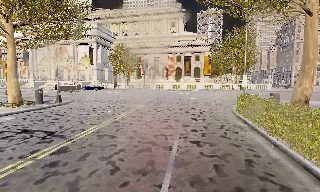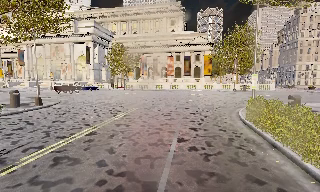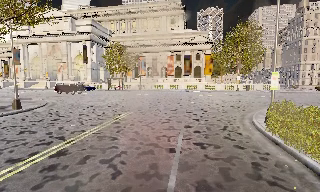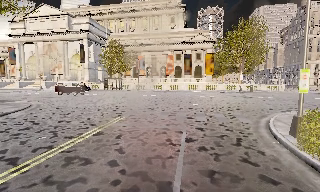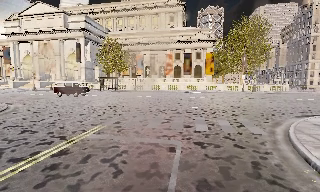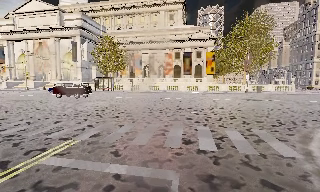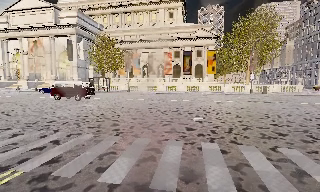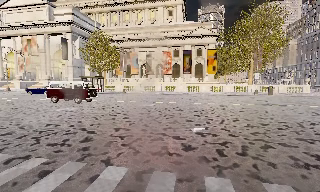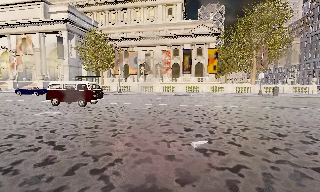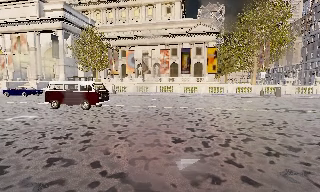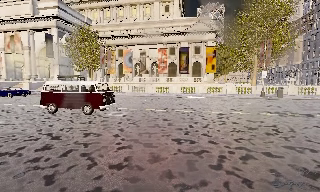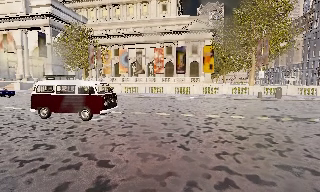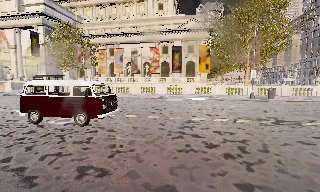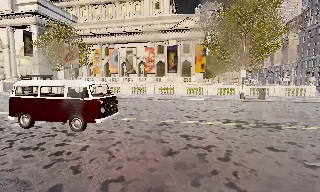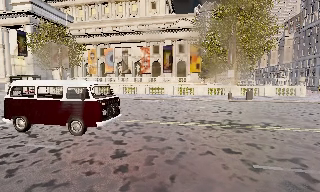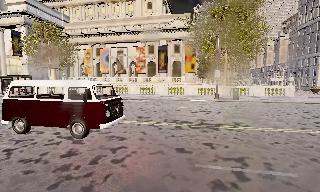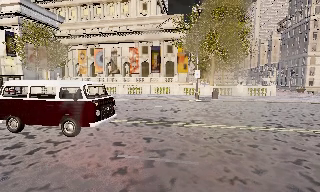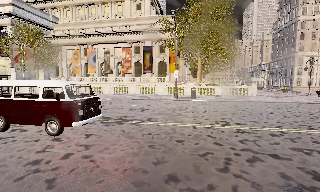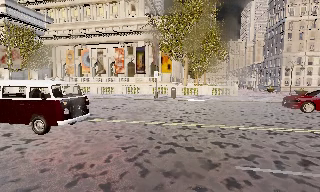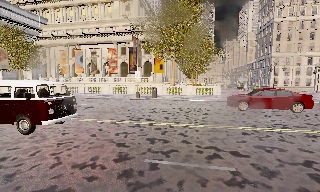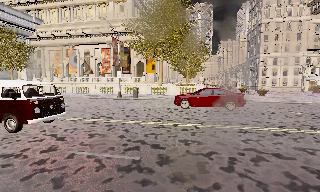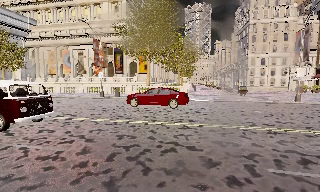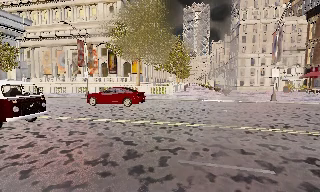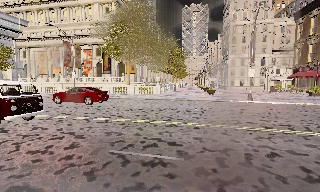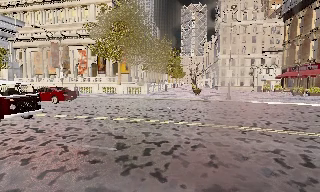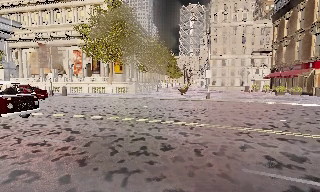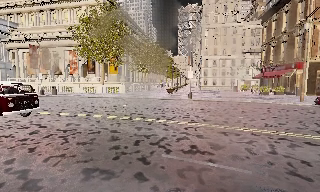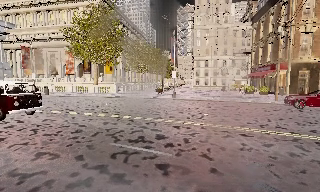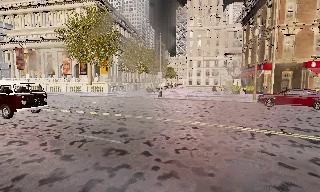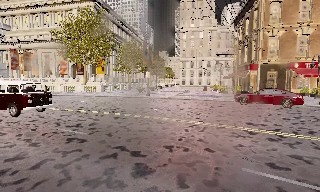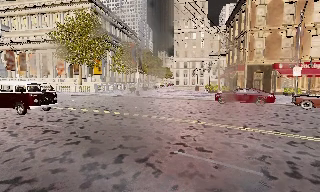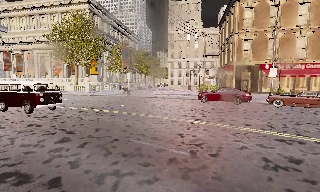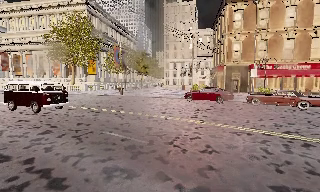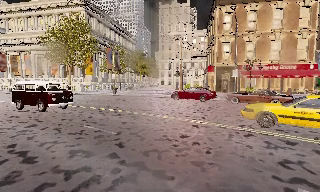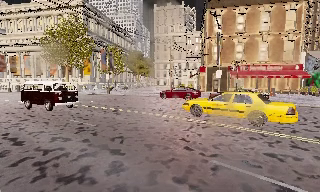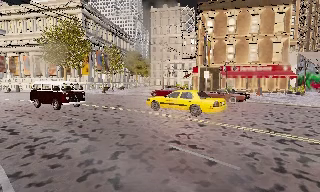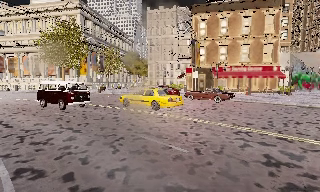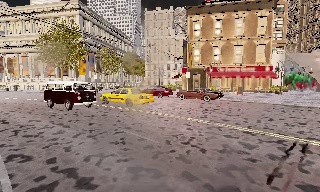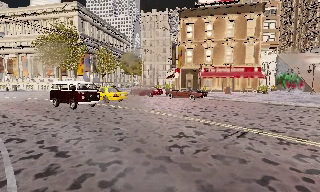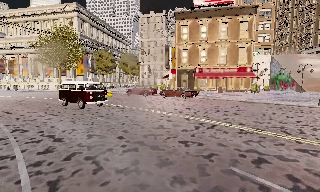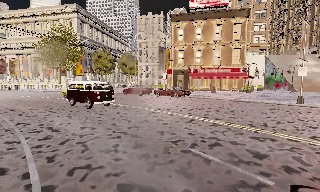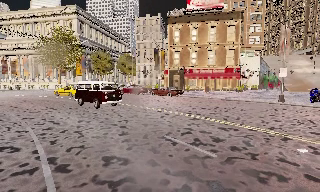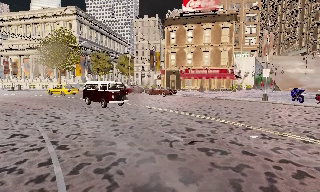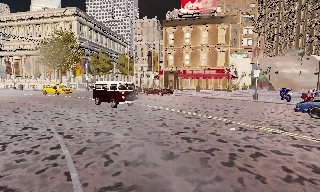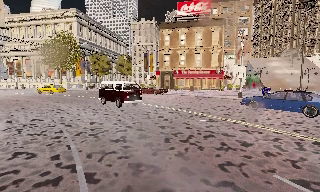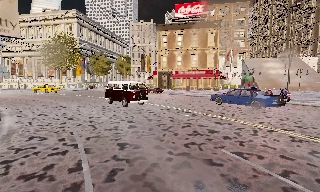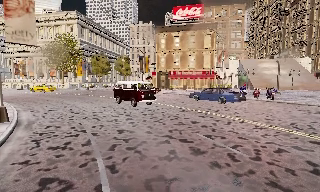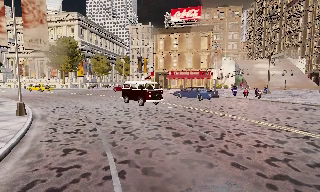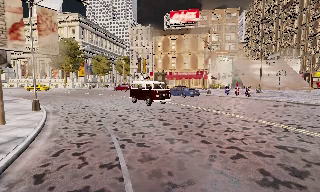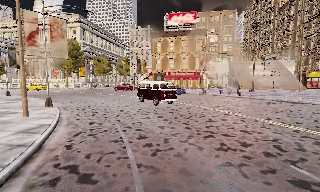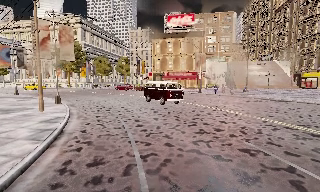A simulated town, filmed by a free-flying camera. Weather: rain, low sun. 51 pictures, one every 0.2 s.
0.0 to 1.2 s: The camera travels forward, about 10 m, so what stands in front looms larger.
1.2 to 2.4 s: The camera travels forward and to its right, about 9 m, so what stands in front looms larger.
2.4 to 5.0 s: The camera travels to its right, about 25 m, so close, fixed things drift to the left.
5.0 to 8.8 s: The camera travels to its right and backward, about 30 m, so close, fixed things drift to the left.
8.8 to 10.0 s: The camera travels backward, about 9 m, so what stands in front gets smaller.
The film runs forward here.
